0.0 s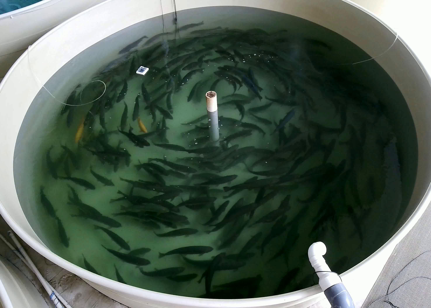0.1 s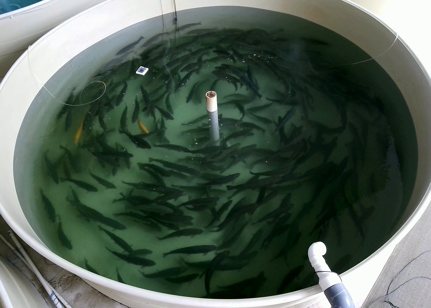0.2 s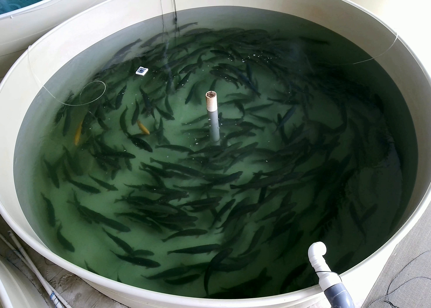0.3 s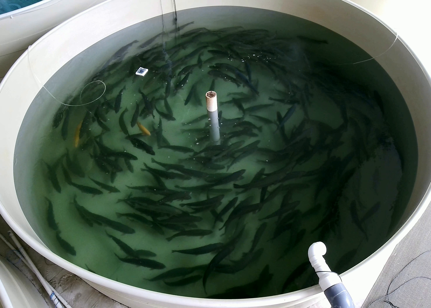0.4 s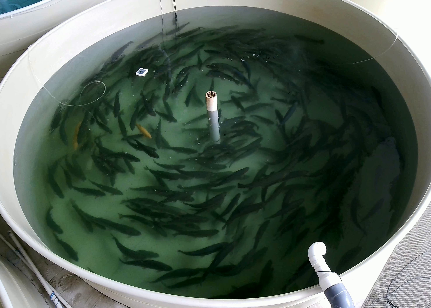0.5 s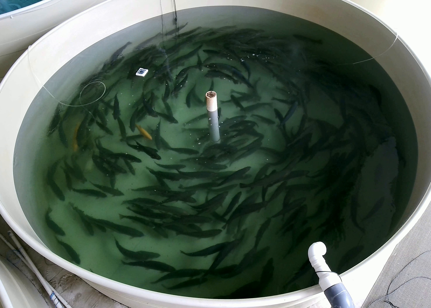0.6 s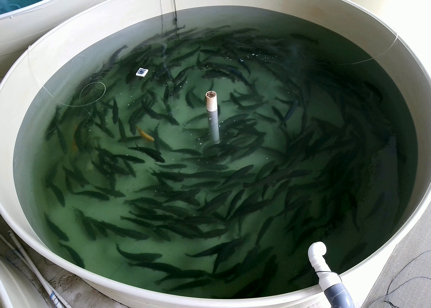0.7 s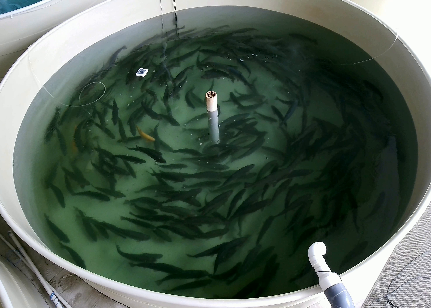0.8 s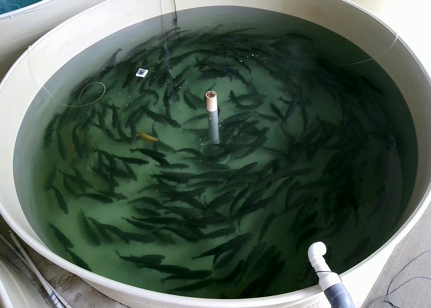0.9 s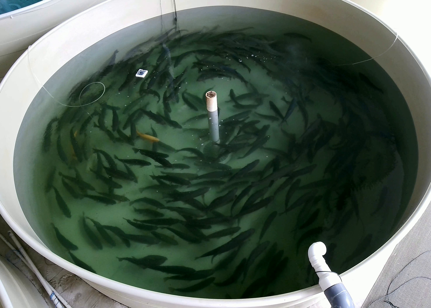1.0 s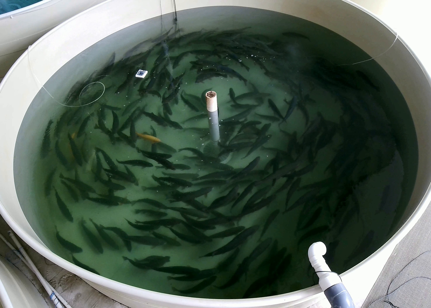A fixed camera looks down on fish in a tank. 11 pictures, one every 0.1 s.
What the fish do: Normal cruising.
